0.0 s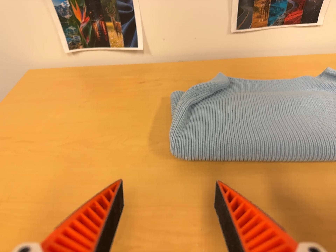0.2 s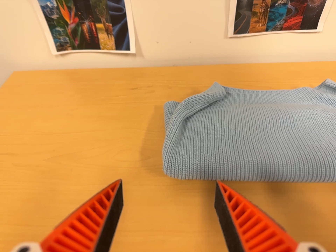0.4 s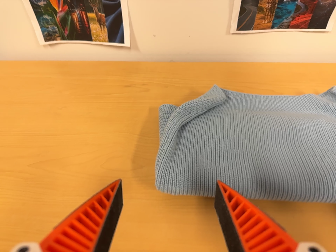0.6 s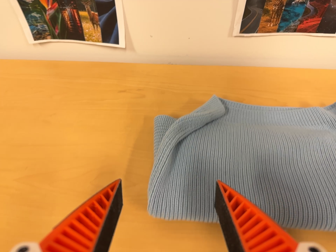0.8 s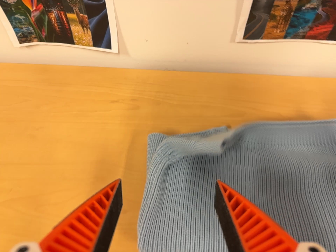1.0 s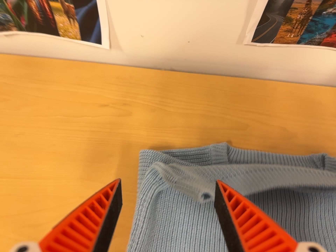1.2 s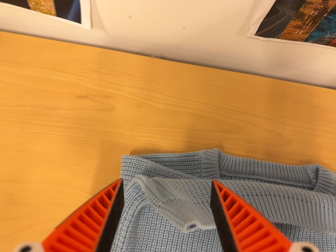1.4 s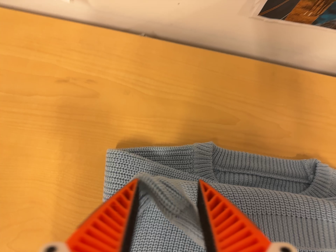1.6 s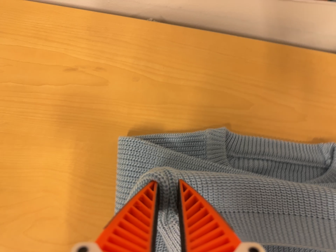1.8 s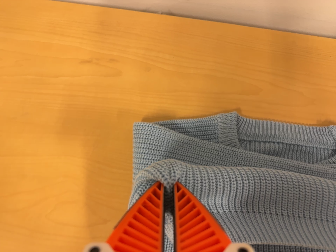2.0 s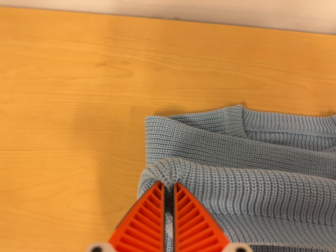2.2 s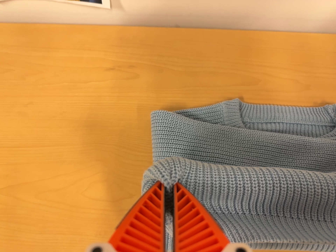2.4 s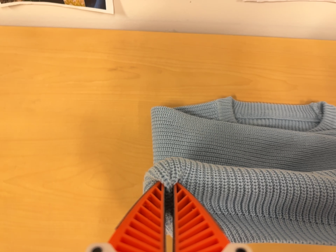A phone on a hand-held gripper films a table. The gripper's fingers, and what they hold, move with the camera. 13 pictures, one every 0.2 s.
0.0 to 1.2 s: The camera travels toward the top of its view and forward, about 34 cm. Its aim tips toward the bottom of its view by about 25 degrees. It rolls about its line of sight by about 10 degrees, and the scene rotates clockwise.
1.2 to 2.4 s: The camera travels toward the bottom of its view and backward, about 10 cm, so close, fixed things drift upward.
The film runs backward here.
